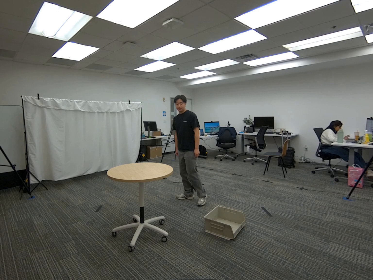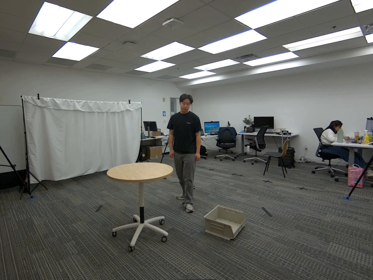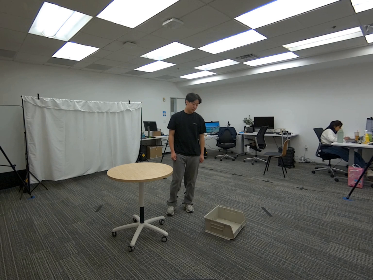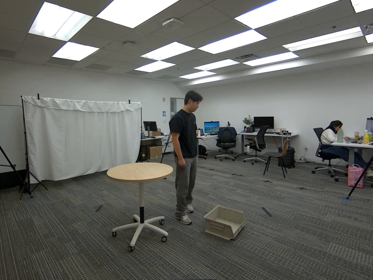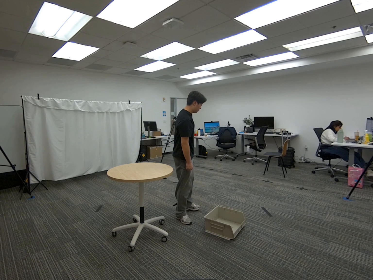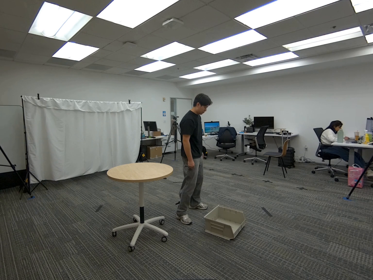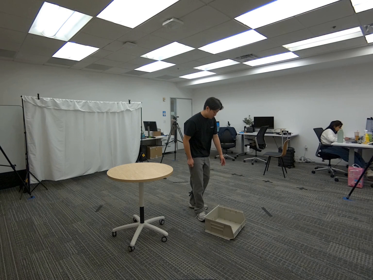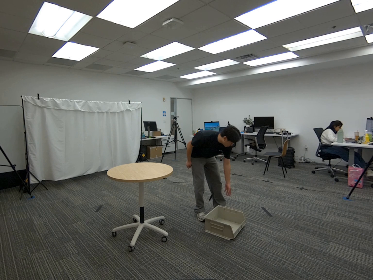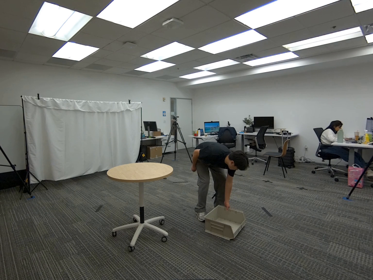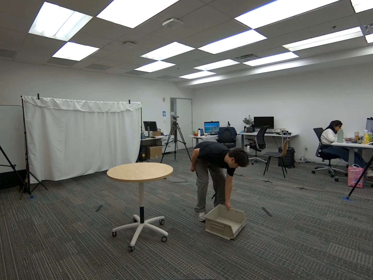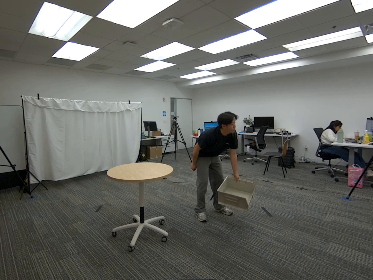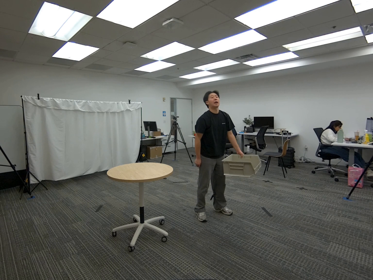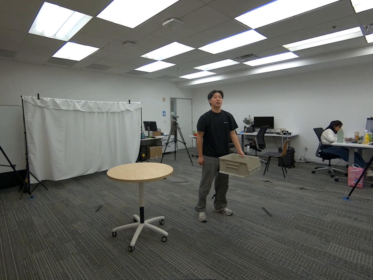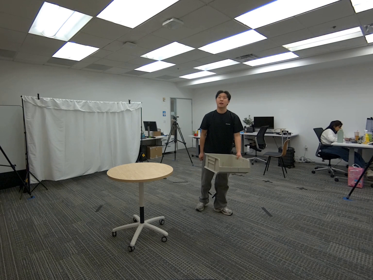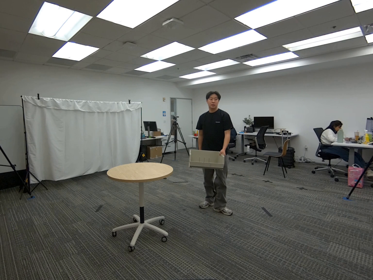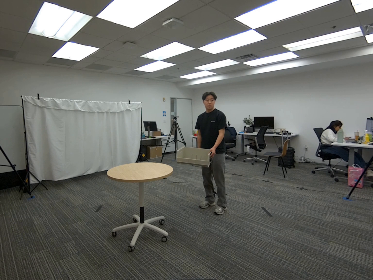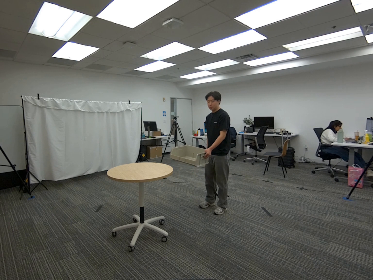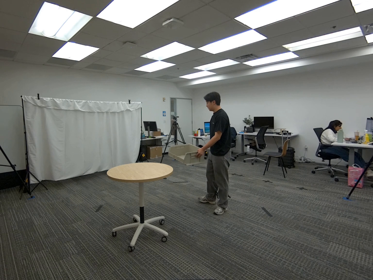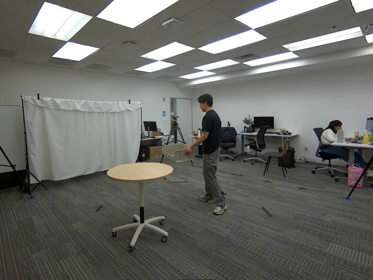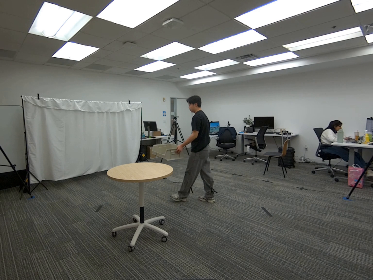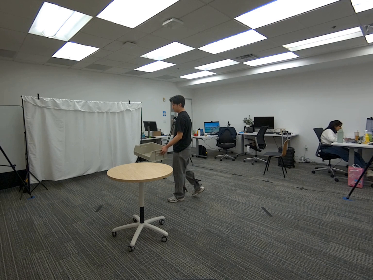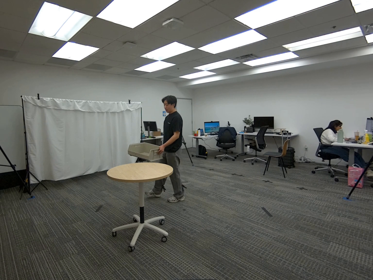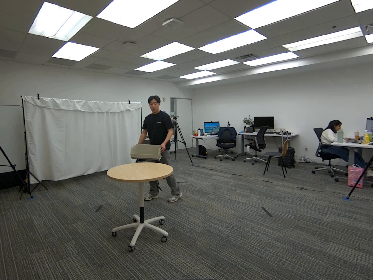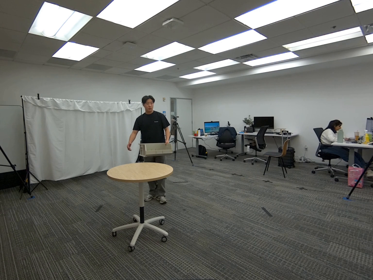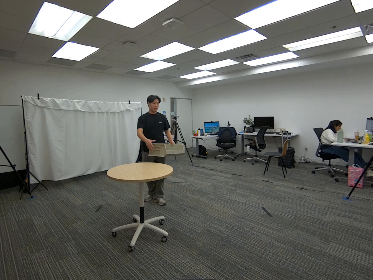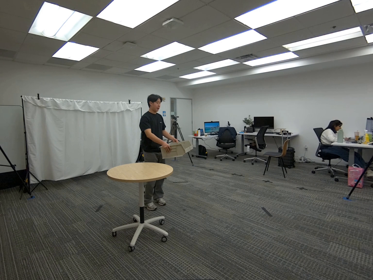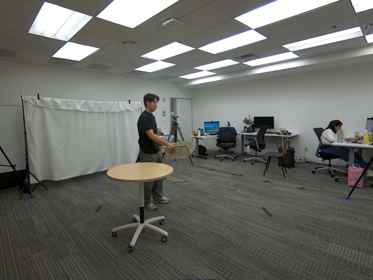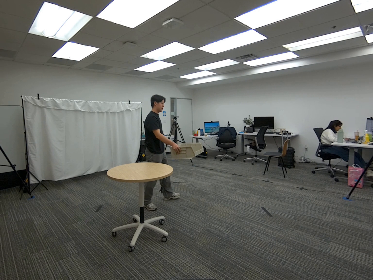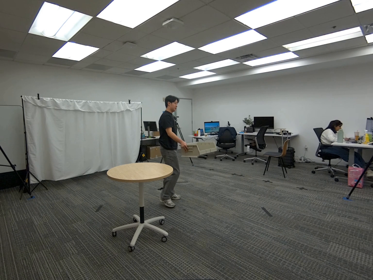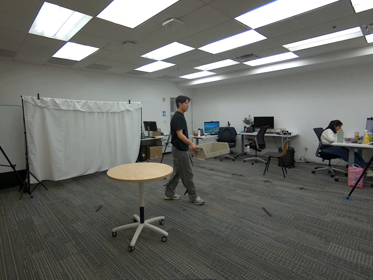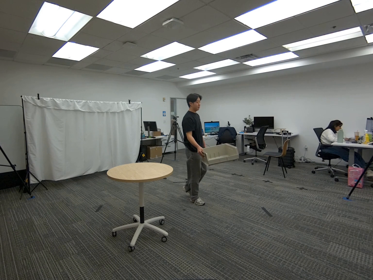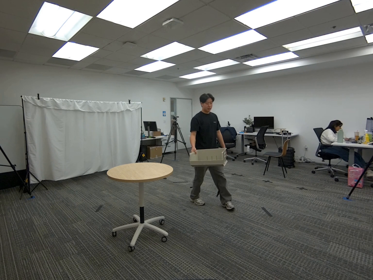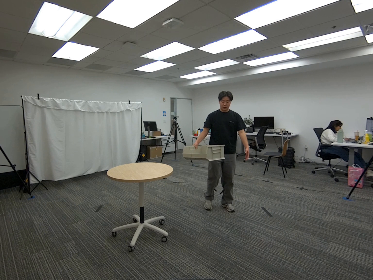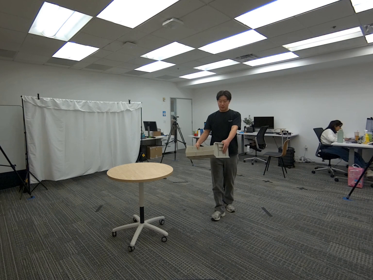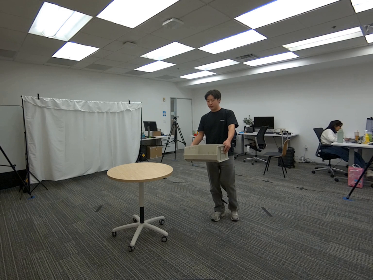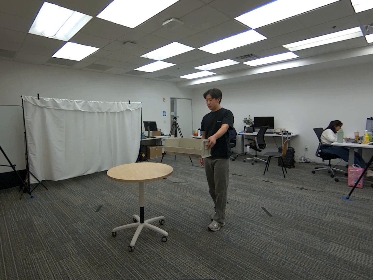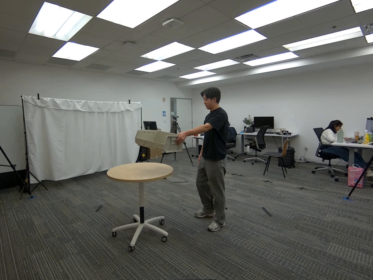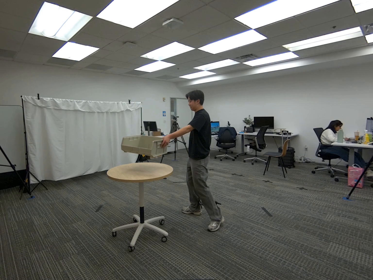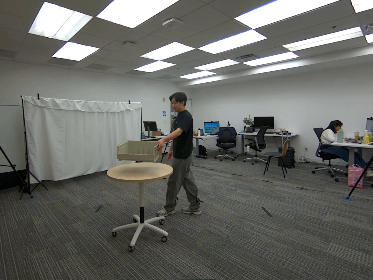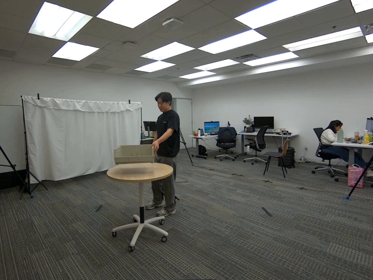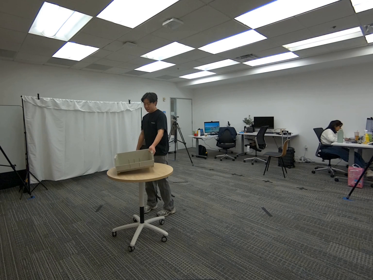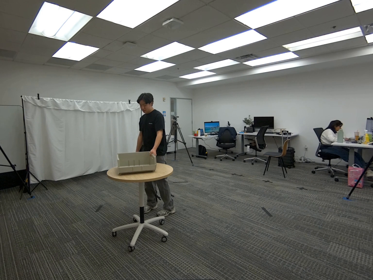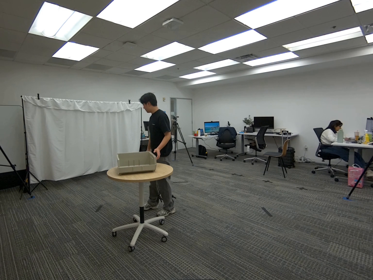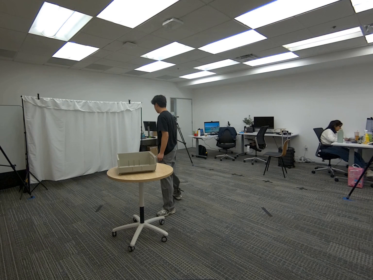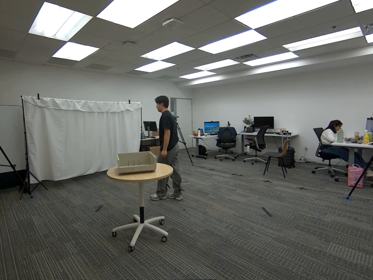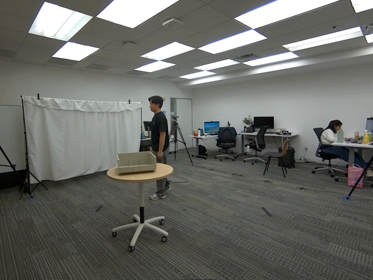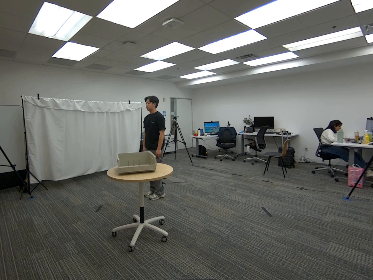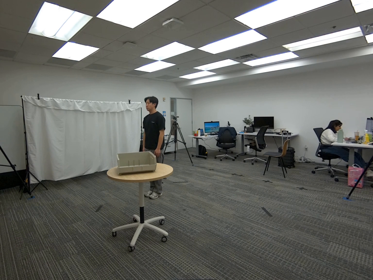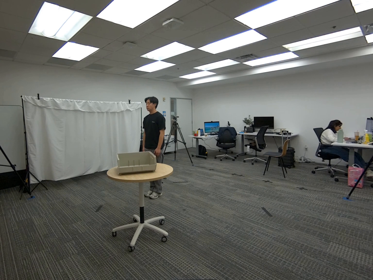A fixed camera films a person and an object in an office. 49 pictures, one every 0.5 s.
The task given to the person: Walk over to the beige bin on the ground and pick up the bin using your left hand and handover the bin to your right hand. Wallk within the bounding area and handover the bin back to the left hand and place the bin on the round table.
